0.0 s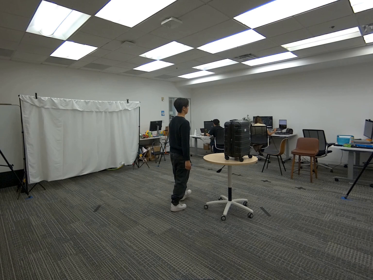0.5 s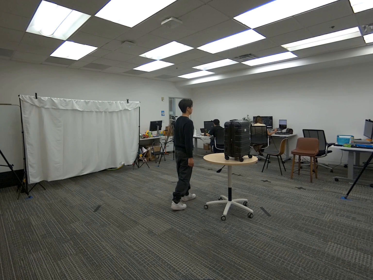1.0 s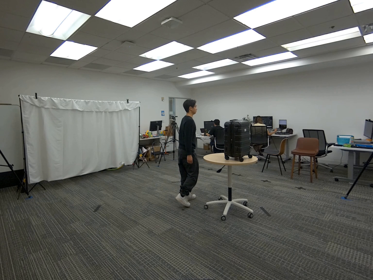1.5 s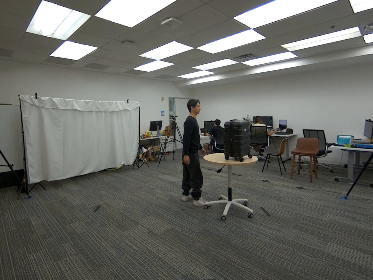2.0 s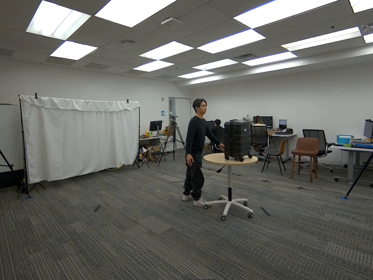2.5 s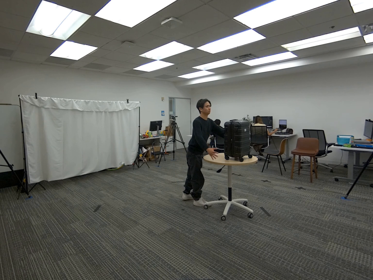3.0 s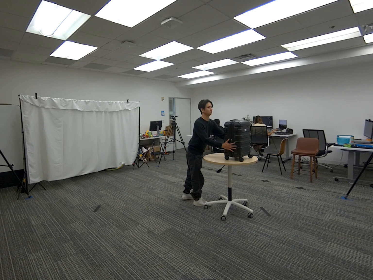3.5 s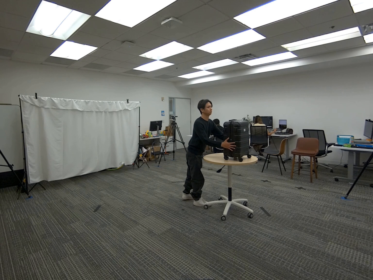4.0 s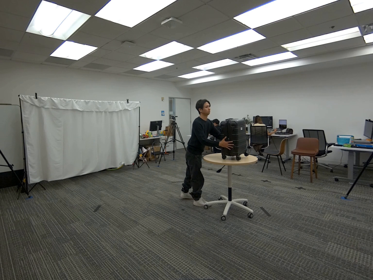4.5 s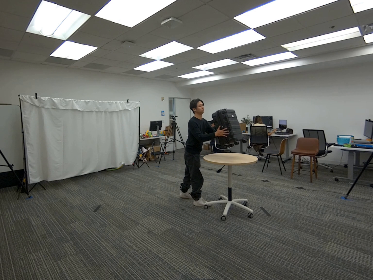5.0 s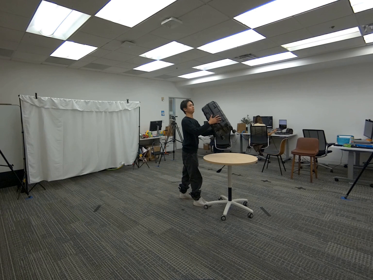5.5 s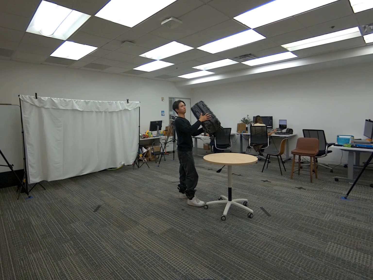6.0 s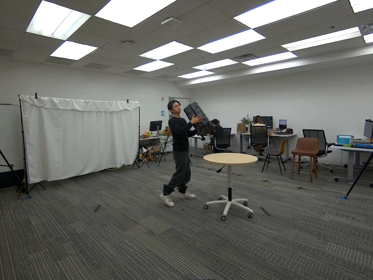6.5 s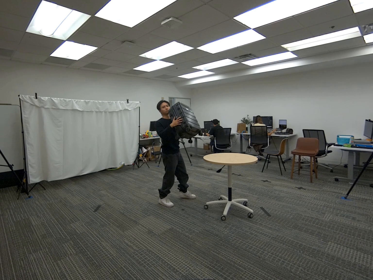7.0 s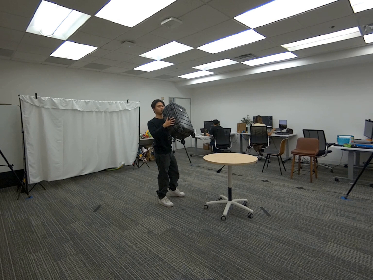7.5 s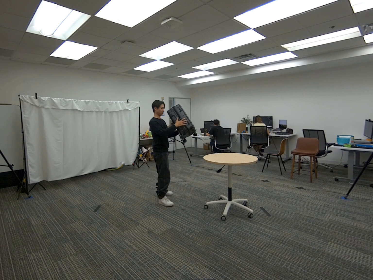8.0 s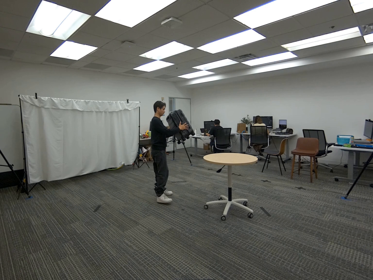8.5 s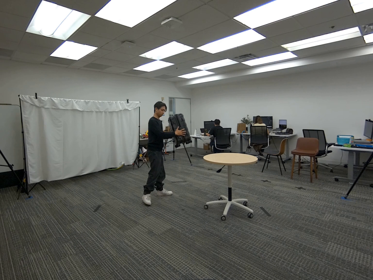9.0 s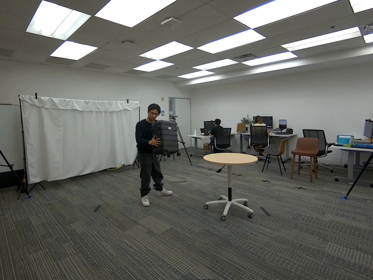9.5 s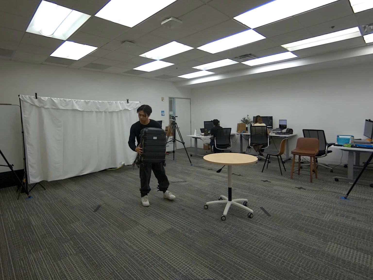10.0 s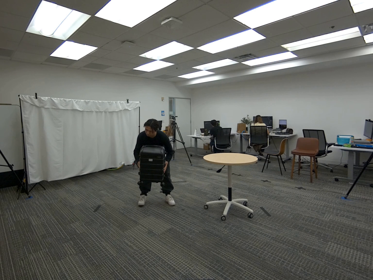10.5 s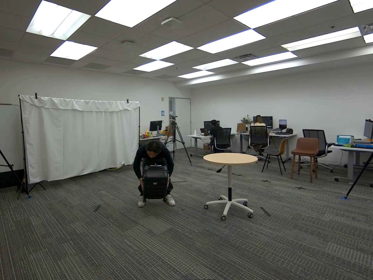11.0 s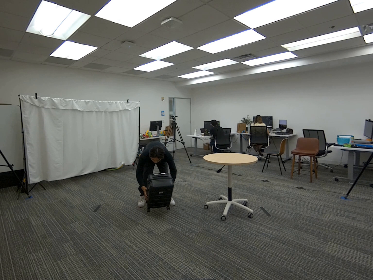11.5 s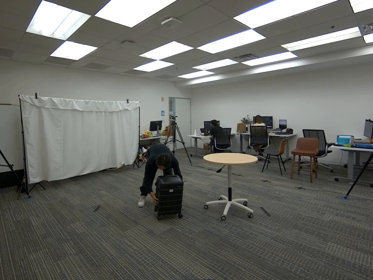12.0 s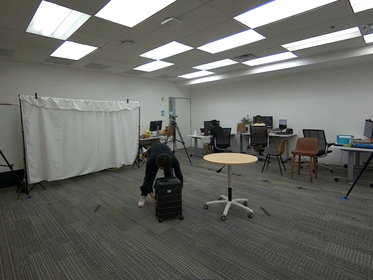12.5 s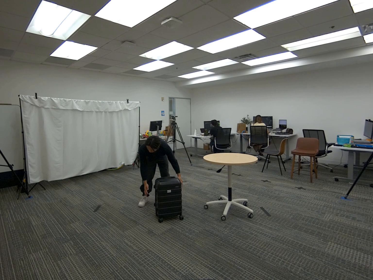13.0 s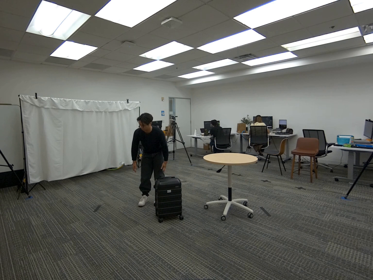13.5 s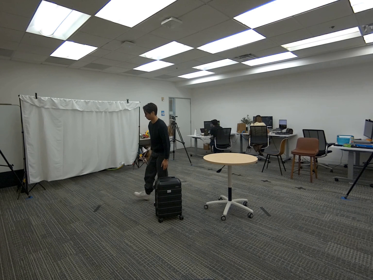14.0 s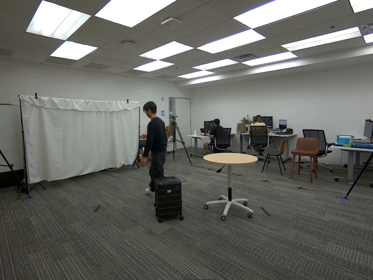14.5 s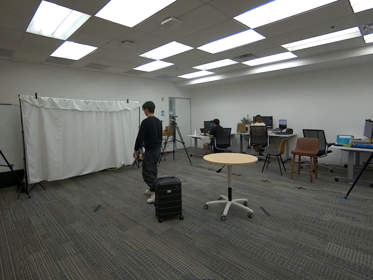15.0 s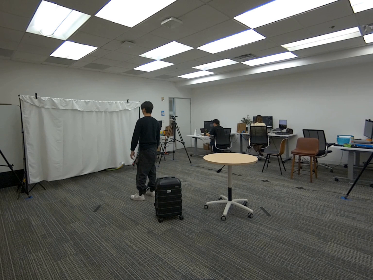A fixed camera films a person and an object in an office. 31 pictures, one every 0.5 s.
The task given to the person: Walk over to the luggage on the round table and pick up the luggae using both hands and place the luggae on the ground within the bounding area.
